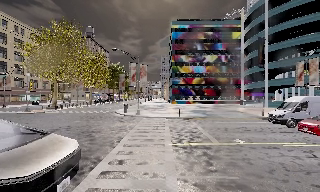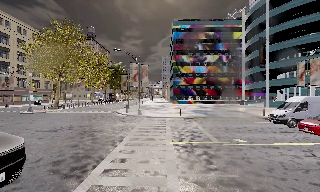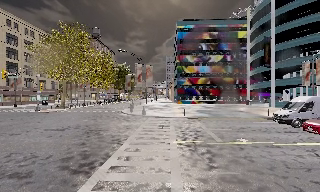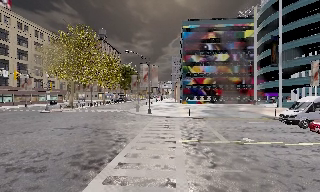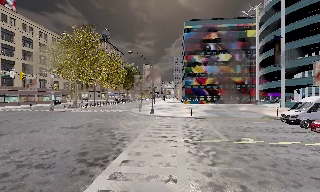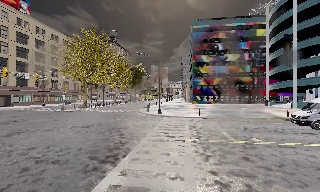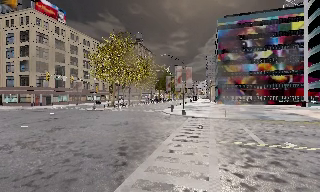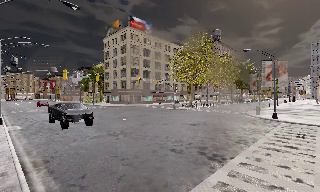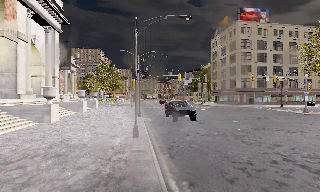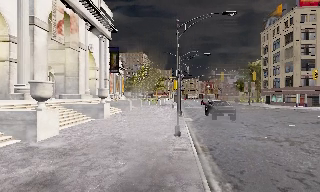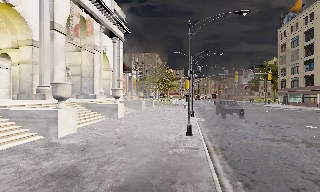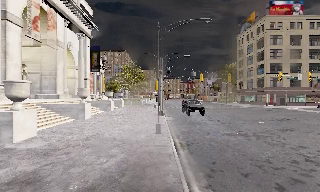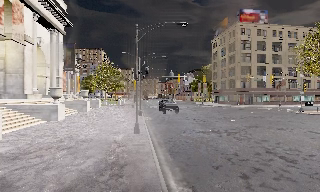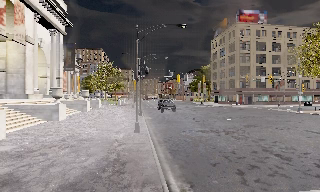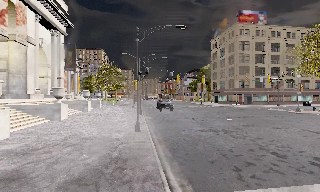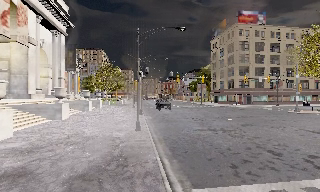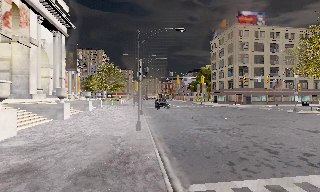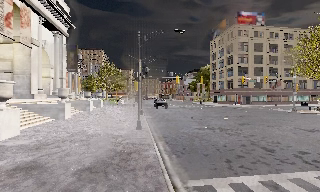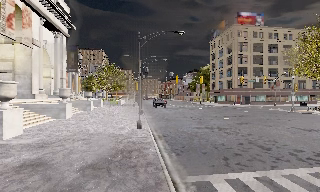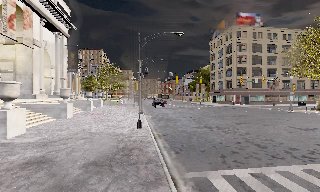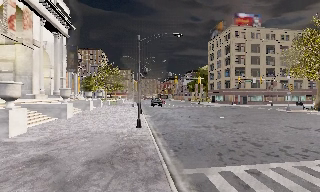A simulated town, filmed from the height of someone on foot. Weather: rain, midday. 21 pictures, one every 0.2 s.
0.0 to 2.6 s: The scene slides to the right, as the camera pans about 80 degrees to its left. It travels backward, about 3 m.
2.6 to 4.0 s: The camera travels backward, about 2 m, so what stands in front gets smaller.
The film runs backward here.
